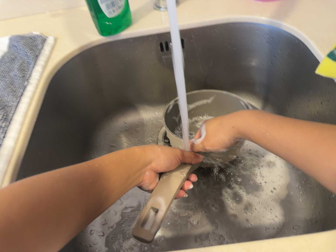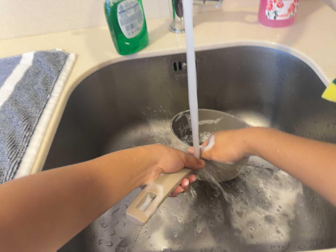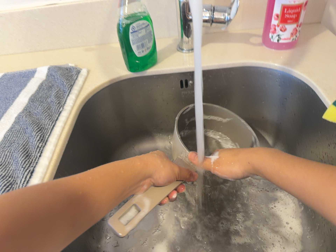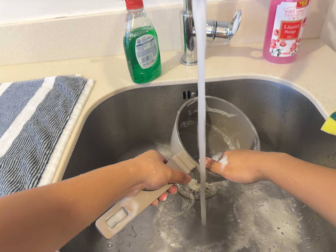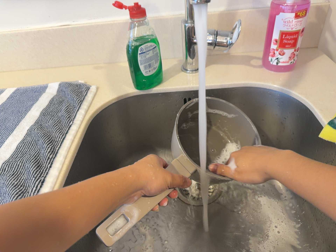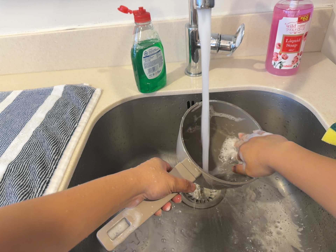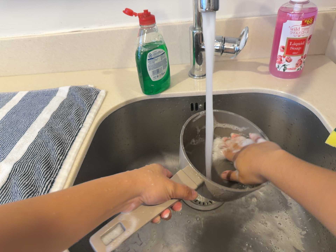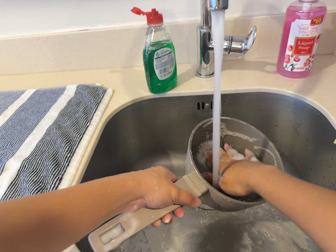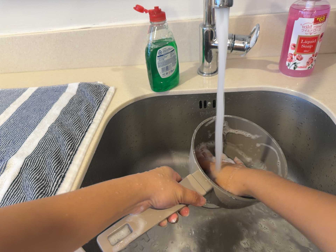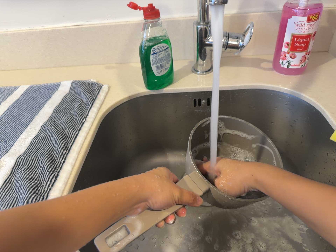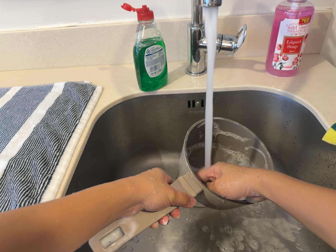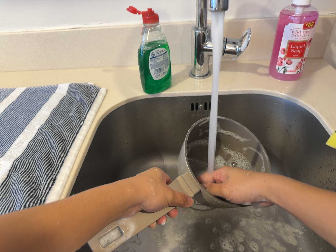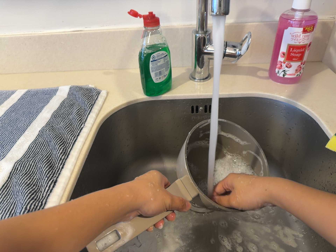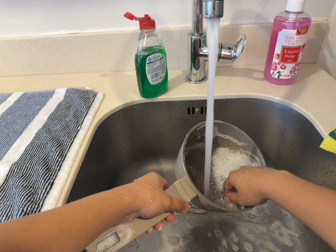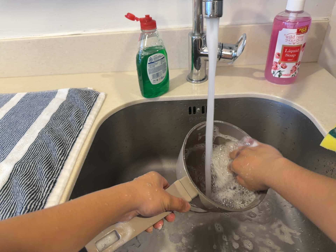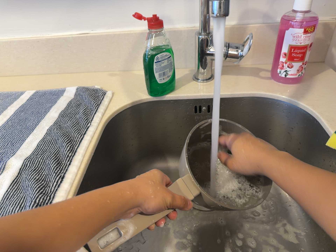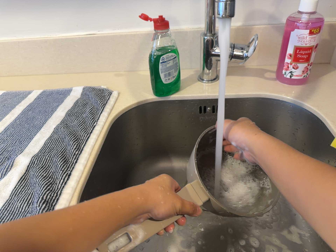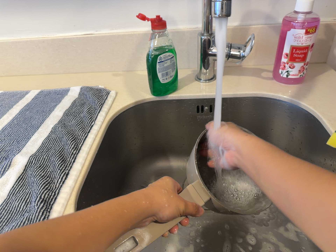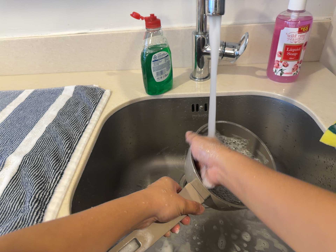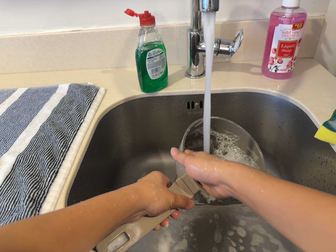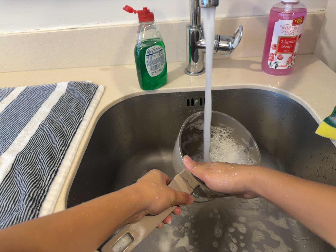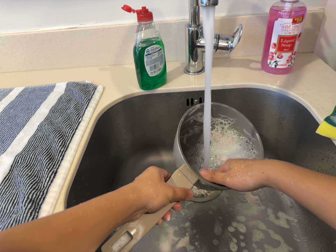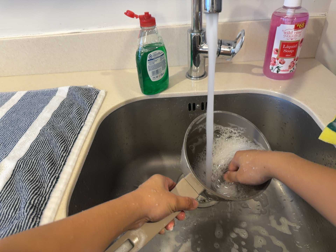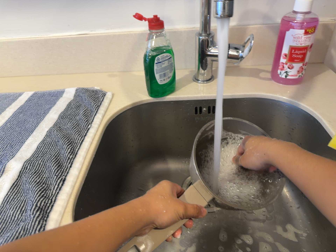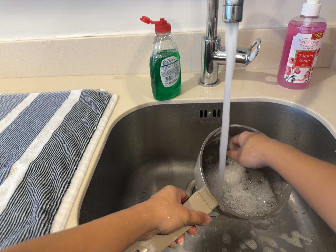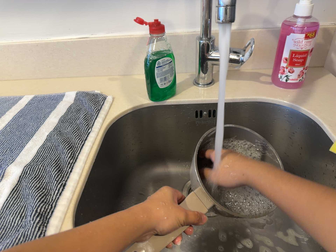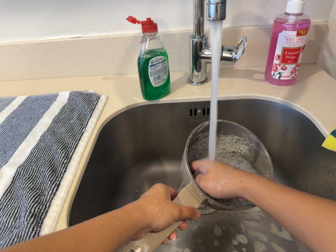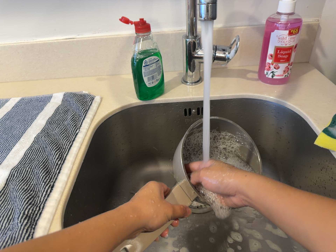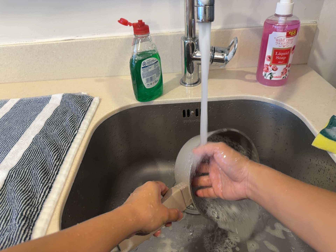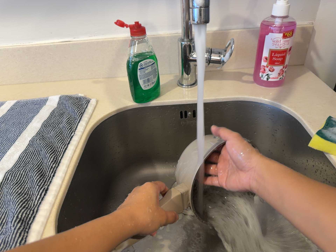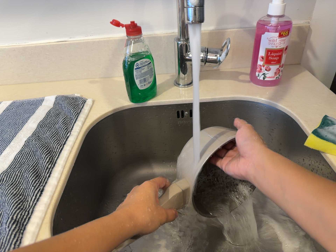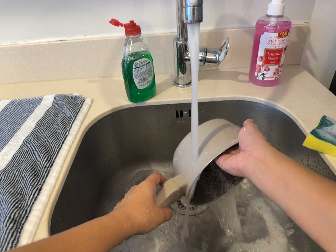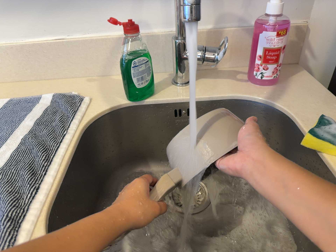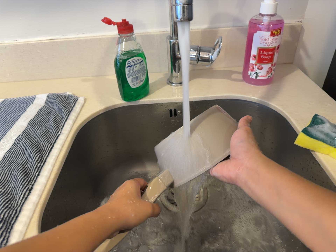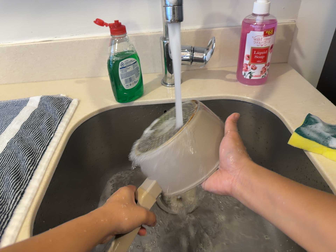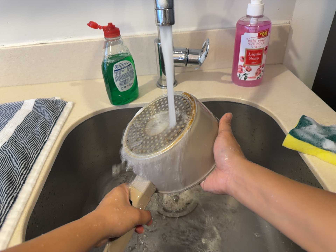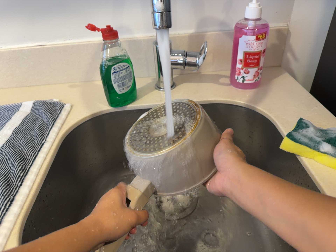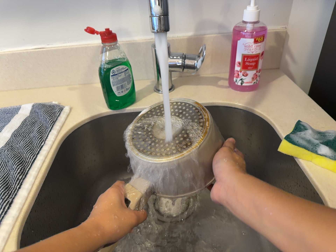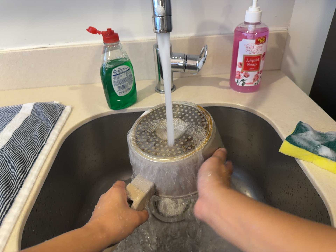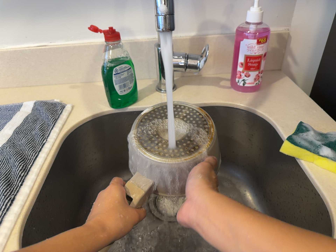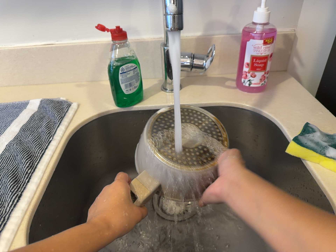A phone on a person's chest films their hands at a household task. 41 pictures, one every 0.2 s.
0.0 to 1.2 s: The camera travels backward, about 7 cm, so what stands in front gets smaller. Its aim tips toward the top of its view by about 10 degrees, and the scene shifts downward.
1.2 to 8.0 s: The camera shifts only a little, or ends up much as it began.
The film runs forward here.
